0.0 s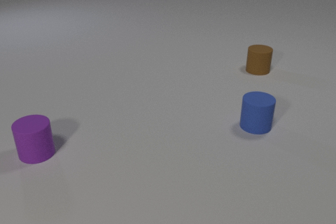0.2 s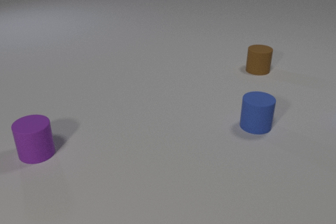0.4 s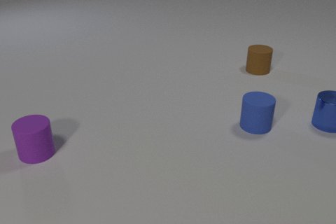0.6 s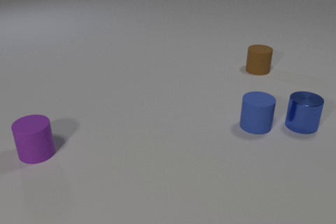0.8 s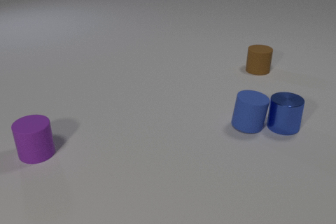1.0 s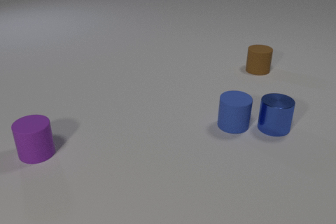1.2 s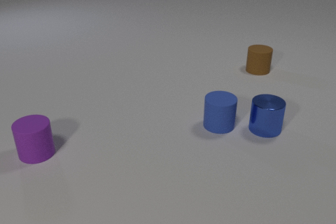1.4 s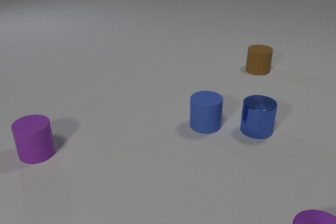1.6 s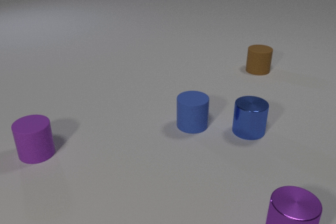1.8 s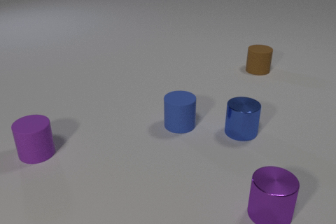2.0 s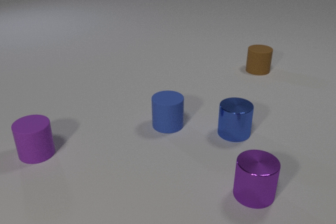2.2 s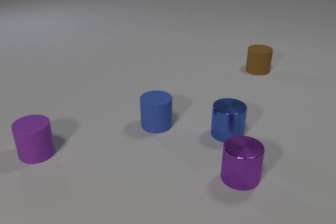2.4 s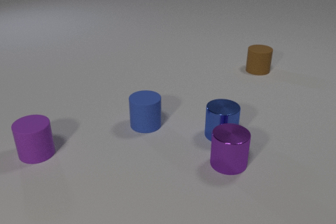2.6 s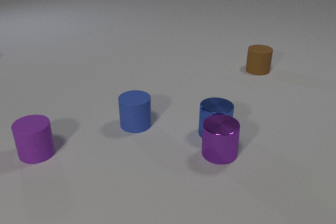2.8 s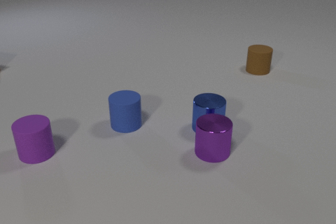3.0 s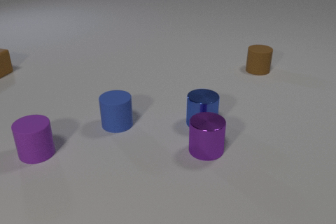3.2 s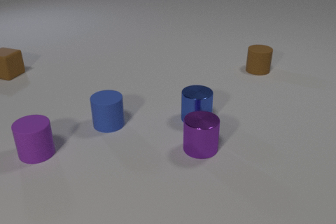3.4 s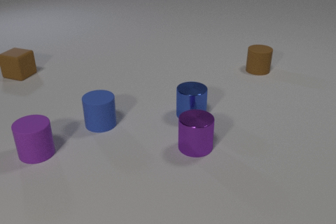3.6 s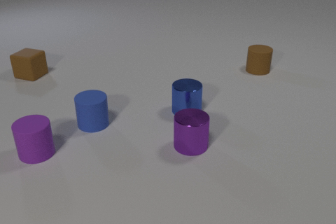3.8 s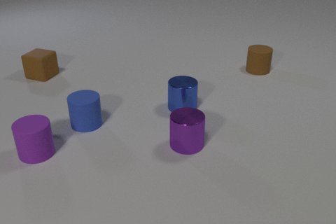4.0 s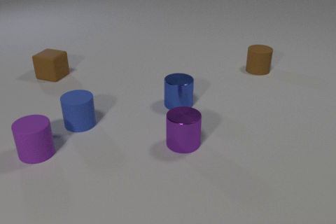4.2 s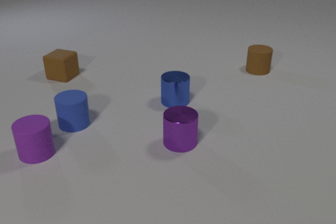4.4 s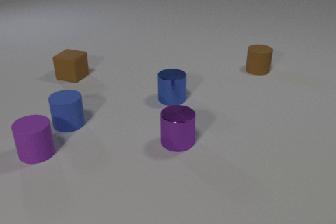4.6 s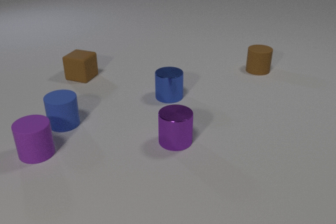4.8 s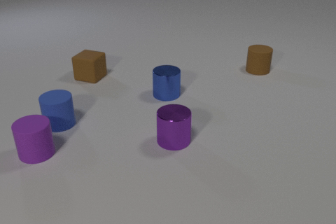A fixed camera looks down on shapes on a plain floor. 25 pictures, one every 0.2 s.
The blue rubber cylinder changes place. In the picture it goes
to the left.
The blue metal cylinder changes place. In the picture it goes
to the left.
0.0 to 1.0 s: The blue metal cylinder comes in at the right edge, slides to the left and toward the camera. The blue rubber cylinder slides to the left. The blue metal cylinder and the blue rubber cylinder collide.
1.0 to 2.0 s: The blue metal cylinder slides to the left and toward the camera. The blue rubber cylinder slides to the left. The purple metal cylinder comes in at the bottom edge, slides away from the camera and to the left.
2.0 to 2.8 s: The blue metal cylinder slides to the left. The blue rubber cylinder slides to the left. The purple metal cylinder slides away from the camera and to the left. The blue metal cylinder and the purple metal cylinder collide.
2.8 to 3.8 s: The blue metal cylinder slides away from the camera and to the left. The blue rubber cylinder slides to the left. The purple metal cylinder slides to the left and away from the camera. The brown rubber cube slides to the right and toward the camera.
3.8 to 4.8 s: The blue metal cylinder slides away from the camera and to the left. The blue rubber cylinder slides to the left. The purple metal cylinder slides to the left. The brown rubber cube slides to the right.
Are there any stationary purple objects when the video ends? yes.
How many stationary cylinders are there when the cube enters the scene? 2.
What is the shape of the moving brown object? cube.
